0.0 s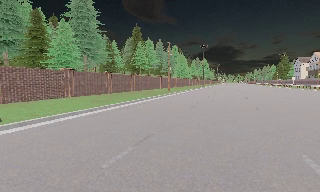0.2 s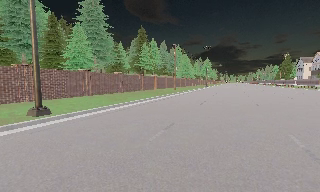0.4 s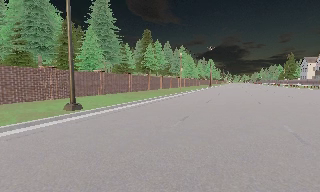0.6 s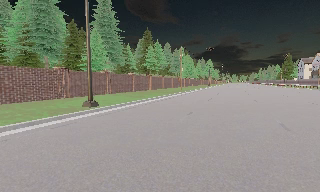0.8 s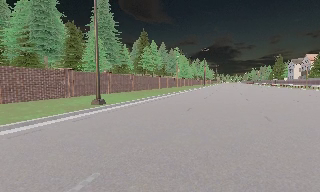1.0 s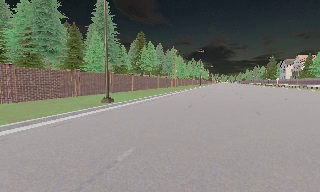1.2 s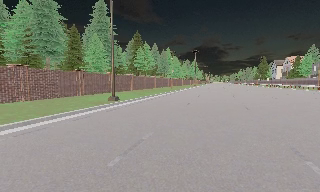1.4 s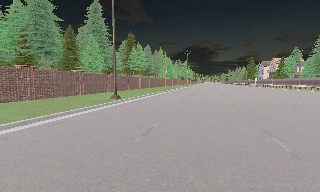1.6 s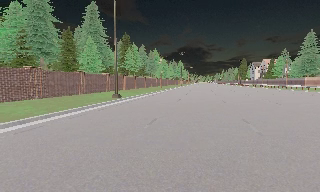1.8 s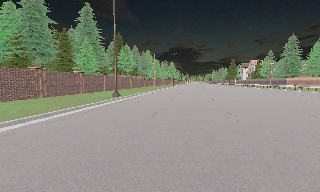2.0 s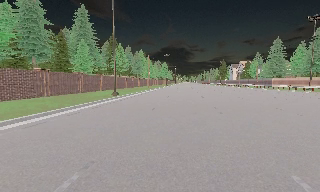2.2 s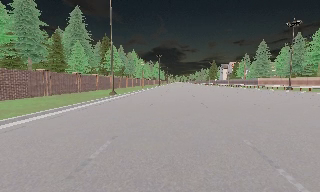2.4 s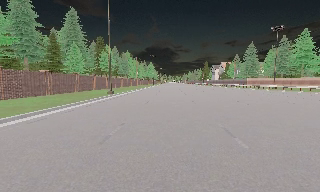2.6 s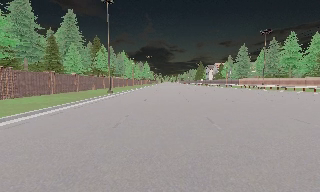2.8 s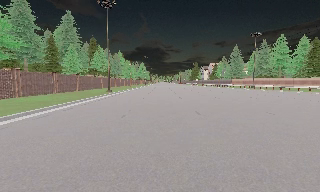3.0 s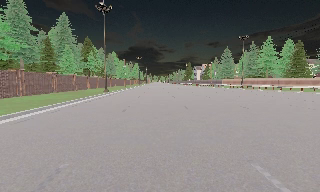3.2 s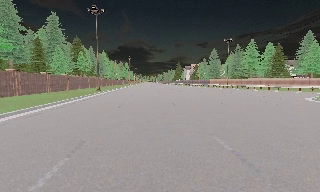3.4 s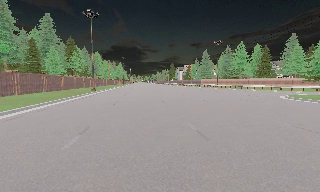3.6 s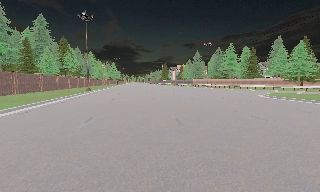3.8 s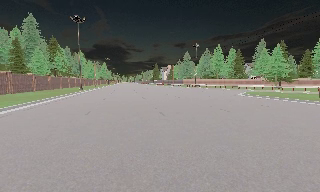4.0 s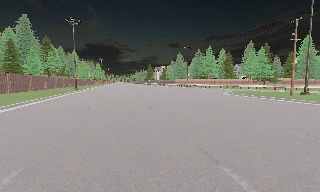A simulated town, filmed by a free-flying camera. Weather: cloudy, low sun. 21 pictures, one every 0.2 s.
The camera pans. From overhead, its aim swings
clockwise.
0.0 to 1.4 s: The camera travels backward and to its left, about 9 m, so what stands in front gets smaller.
1.4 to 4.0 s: The camera pans to its right, which is clockwise from overhead, by about 30 degrees. It travels backward, about 19 m.
The film runs backward here.
